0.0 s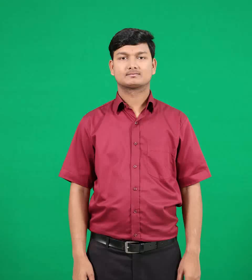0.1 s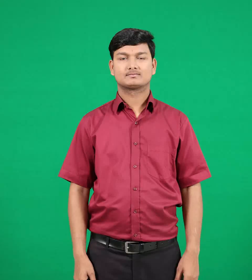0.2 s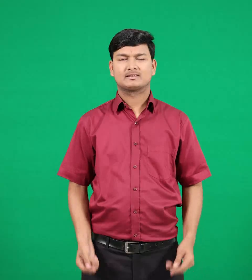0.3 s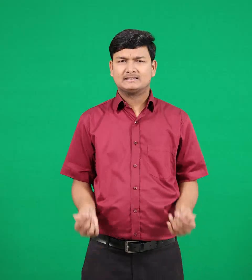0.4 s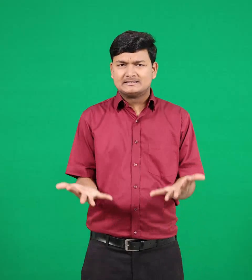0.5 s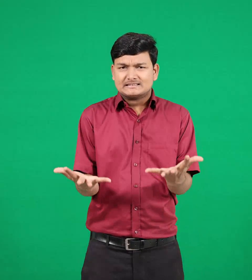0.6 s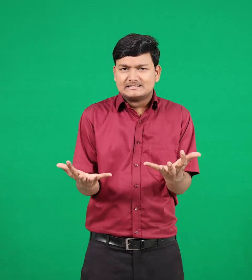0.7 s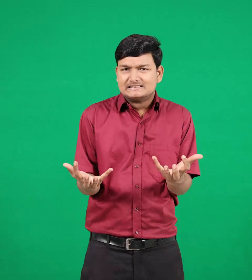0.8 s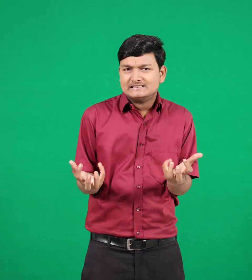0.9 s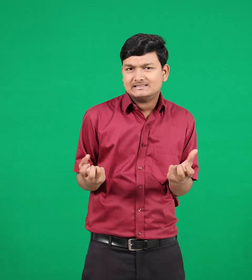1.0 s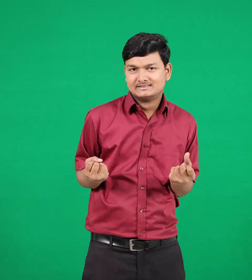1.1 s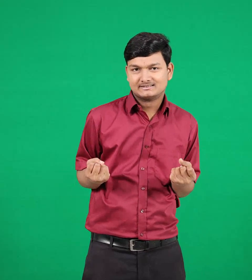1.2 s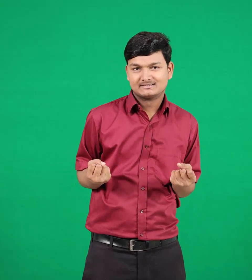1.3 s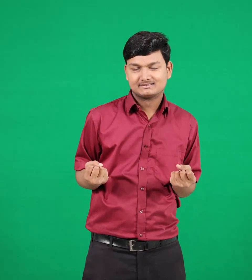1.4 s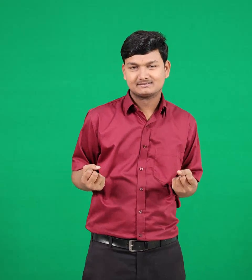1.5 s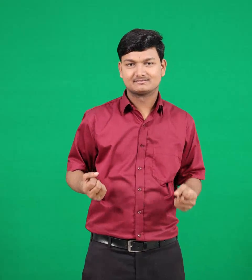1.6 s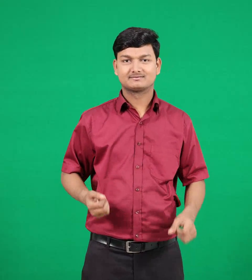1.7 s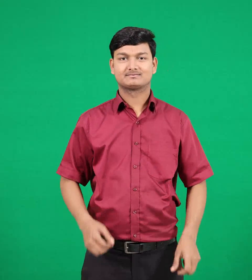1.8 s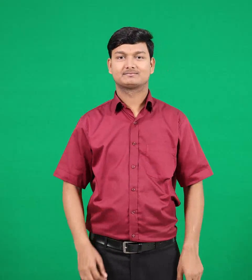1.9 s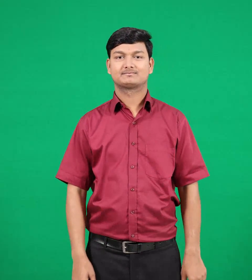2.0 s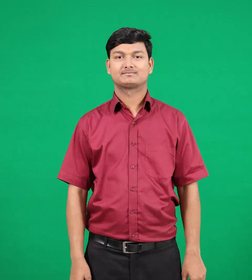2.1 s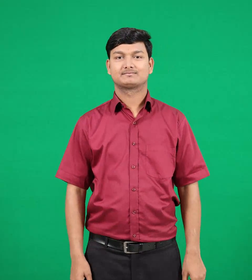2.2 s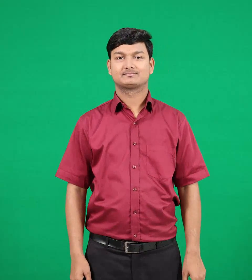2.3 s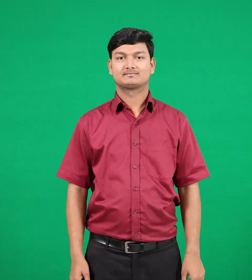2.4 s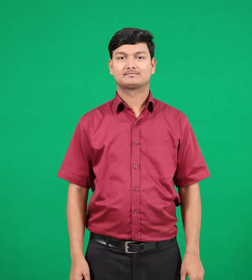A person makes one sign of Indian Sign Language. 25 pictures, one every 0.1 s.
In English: miser
